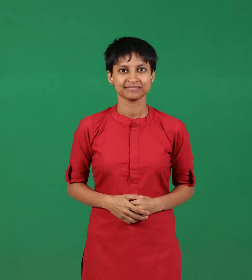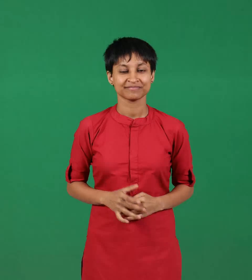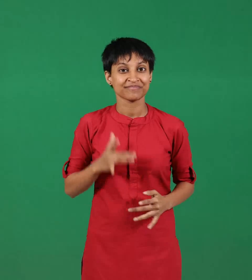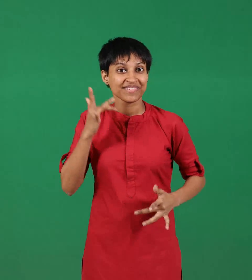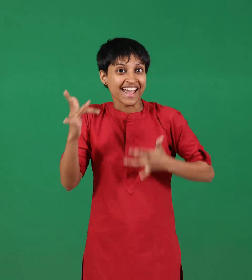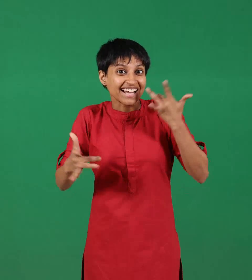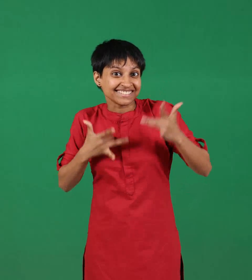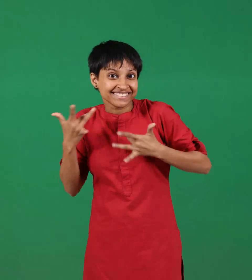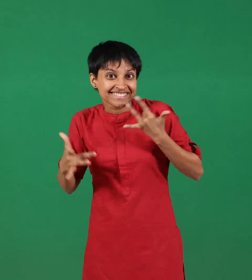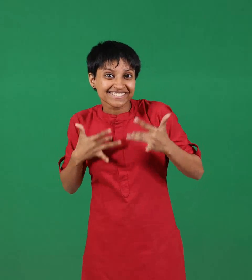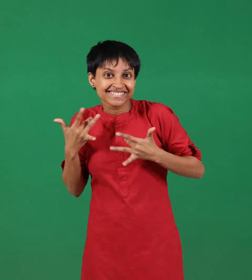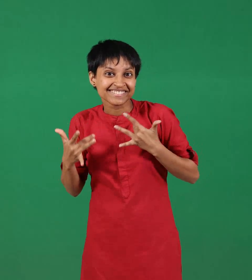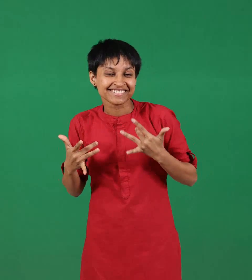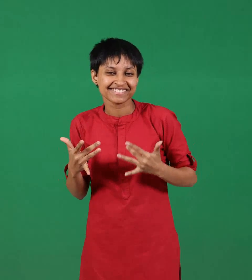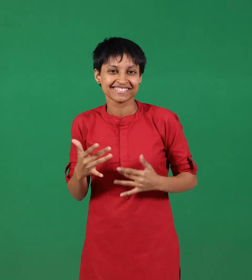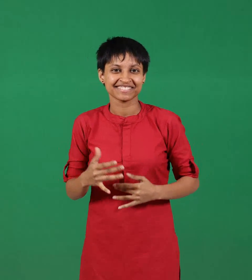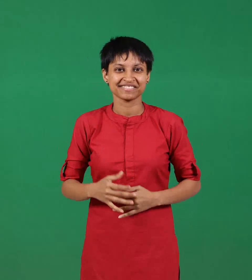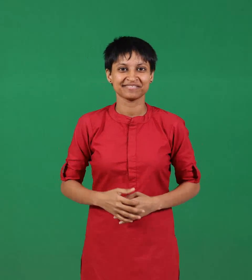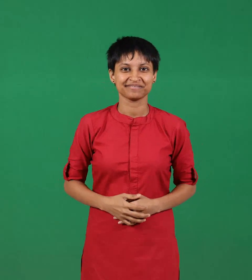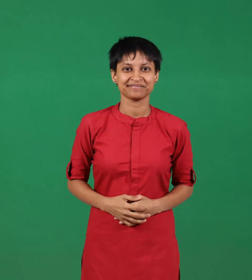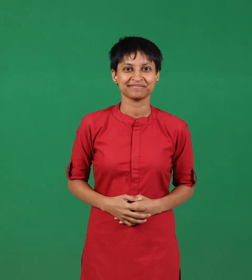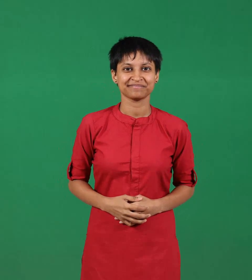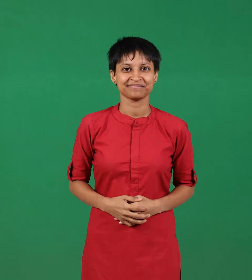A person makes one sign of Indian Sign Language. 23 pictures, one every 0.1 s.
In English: excited
